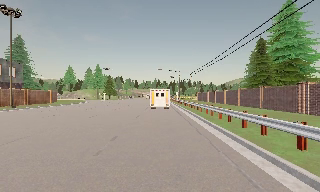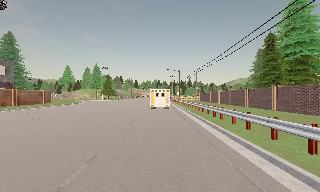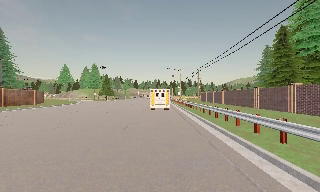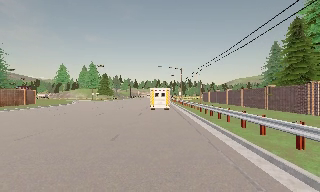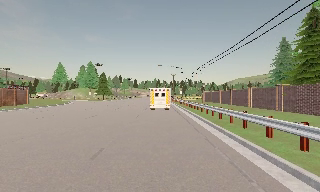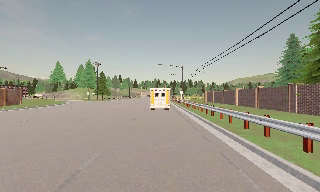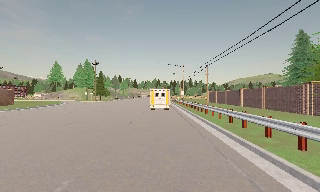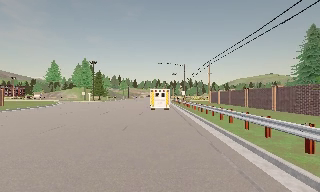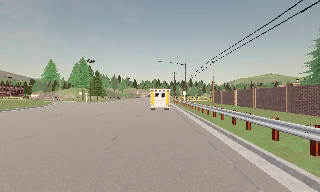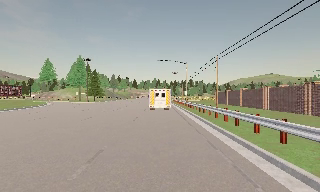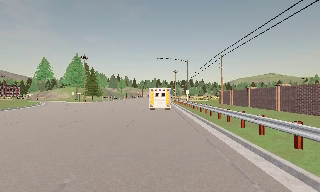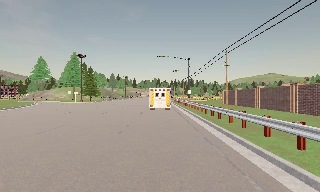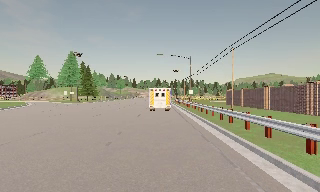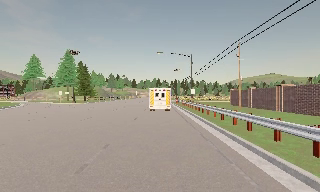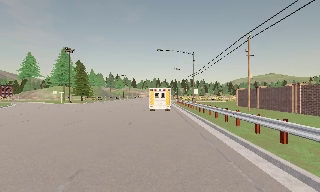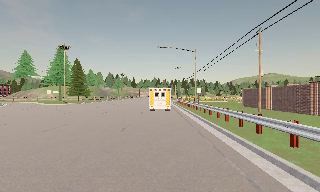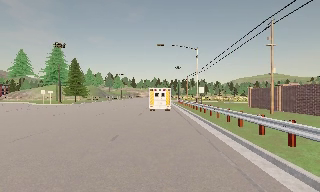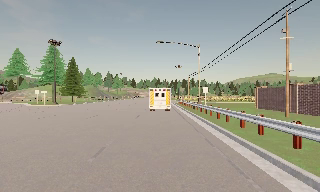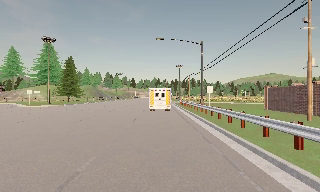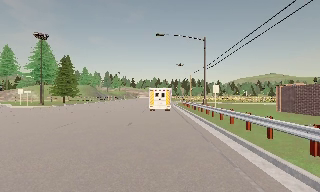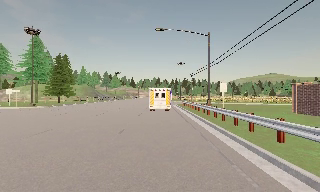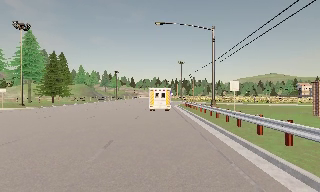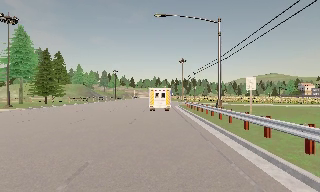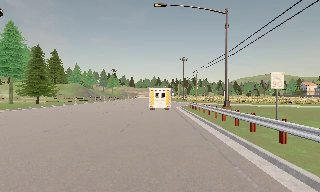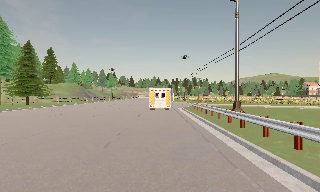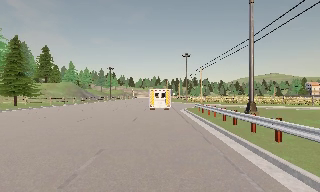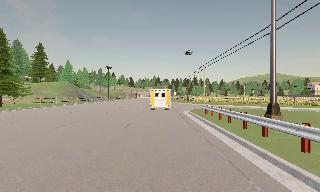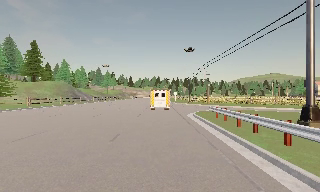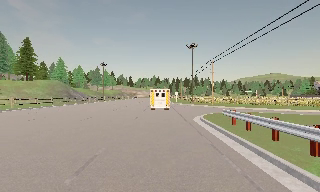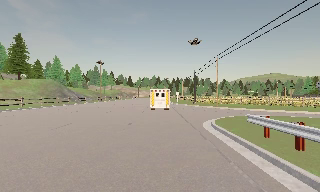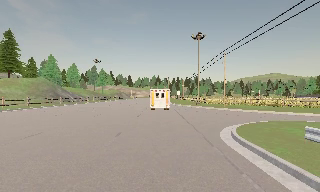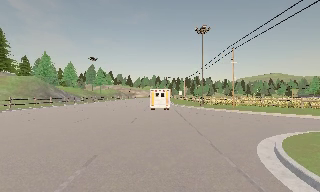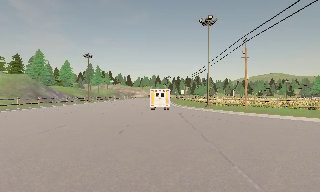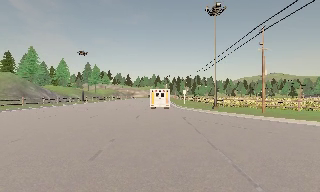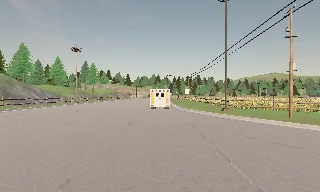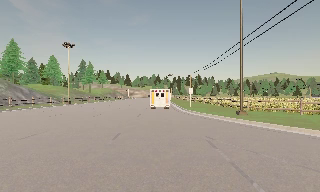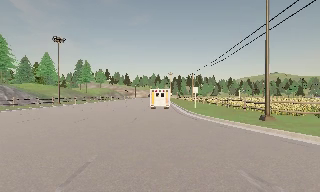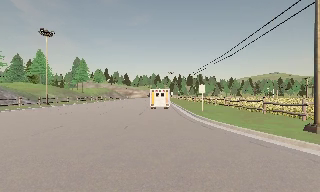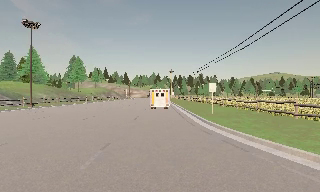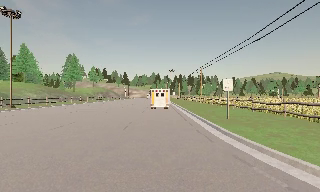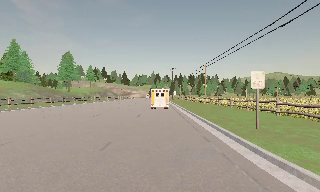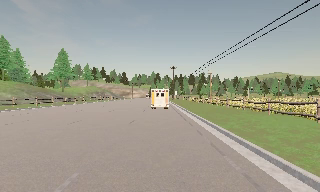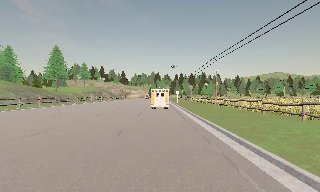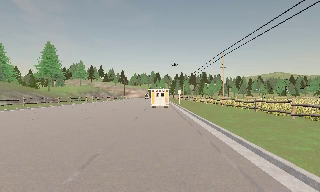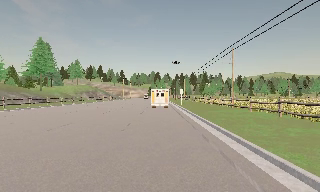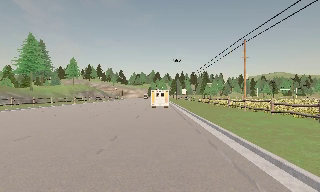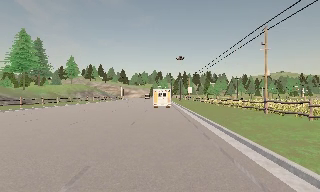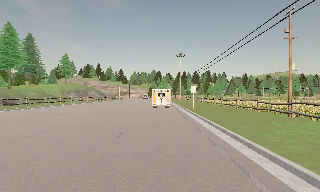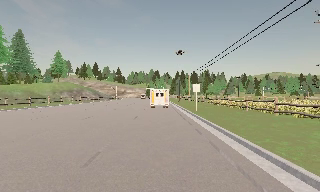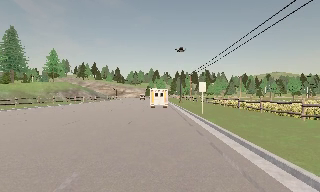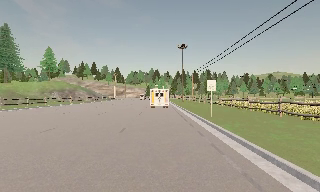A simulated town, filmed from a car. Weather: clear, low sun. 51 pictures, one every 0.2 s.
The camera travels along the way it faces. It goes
forward.
0.0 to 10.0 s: The camera travels forward, about 115 m, so what stands in front looms larger. It gains speed.
The film runs forward here.
